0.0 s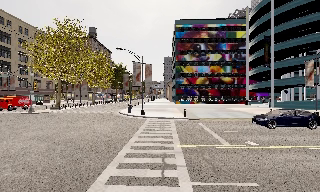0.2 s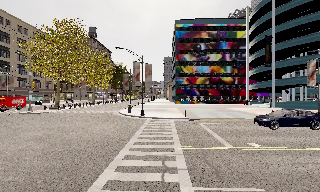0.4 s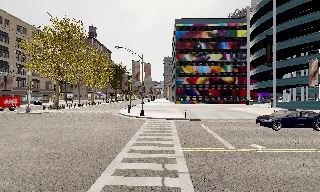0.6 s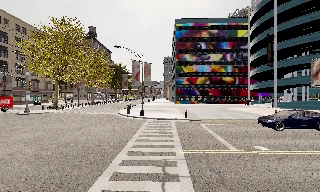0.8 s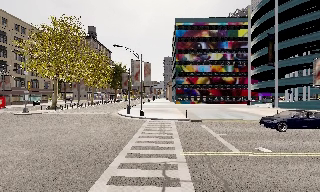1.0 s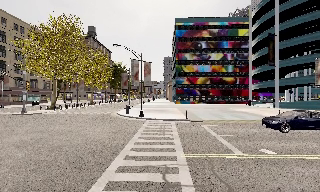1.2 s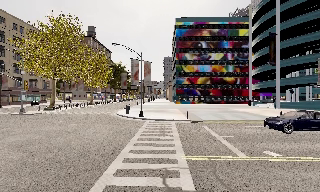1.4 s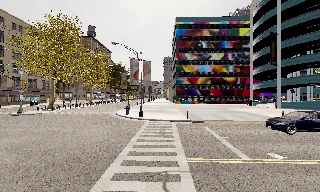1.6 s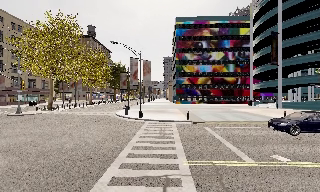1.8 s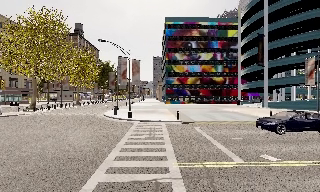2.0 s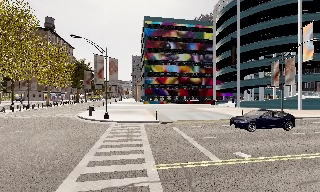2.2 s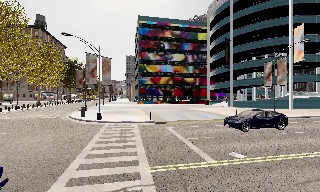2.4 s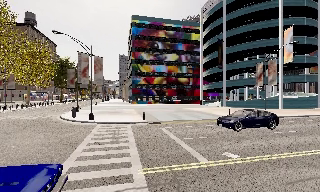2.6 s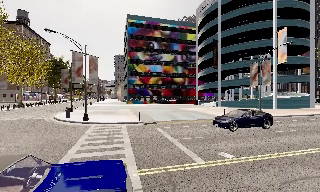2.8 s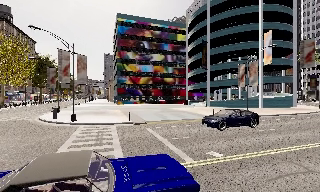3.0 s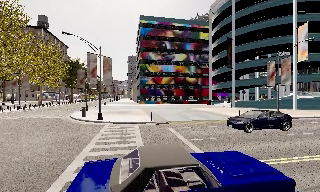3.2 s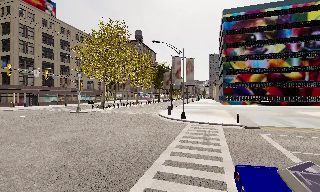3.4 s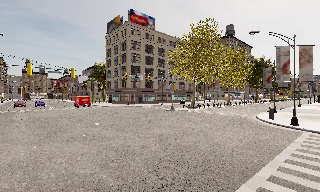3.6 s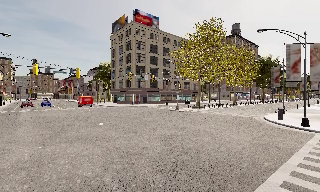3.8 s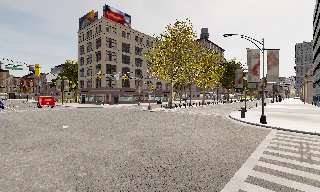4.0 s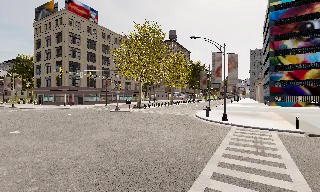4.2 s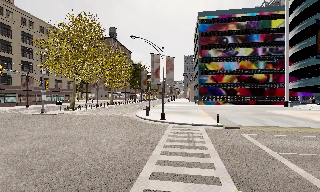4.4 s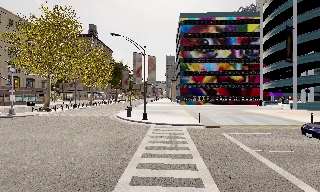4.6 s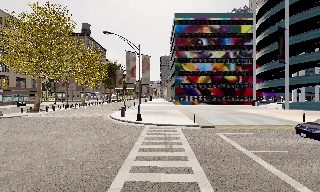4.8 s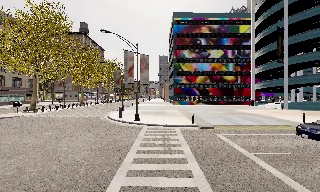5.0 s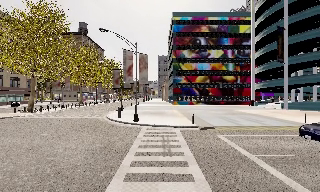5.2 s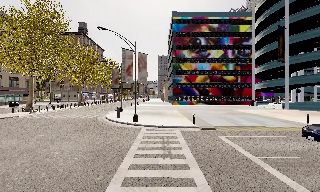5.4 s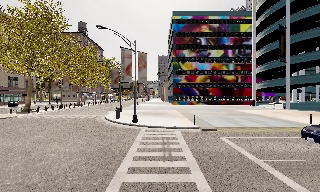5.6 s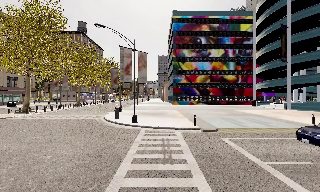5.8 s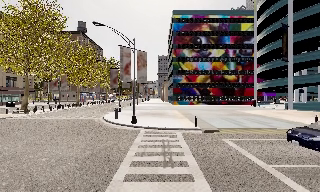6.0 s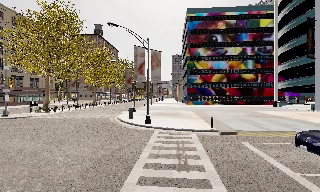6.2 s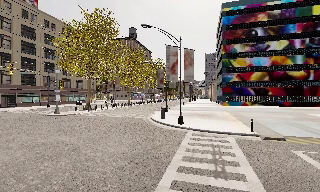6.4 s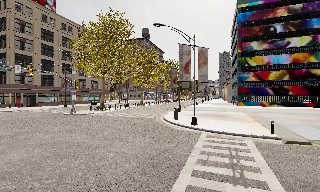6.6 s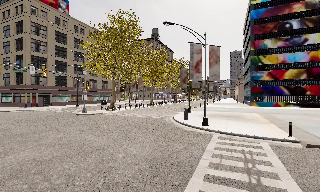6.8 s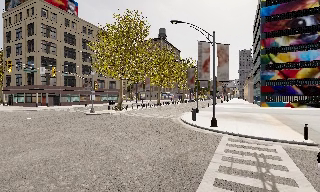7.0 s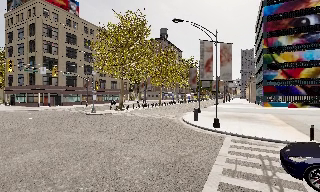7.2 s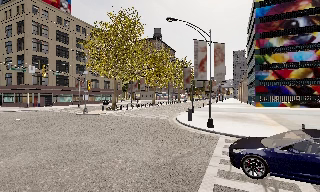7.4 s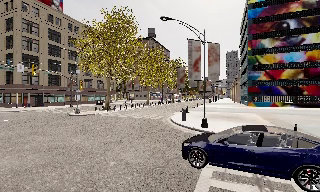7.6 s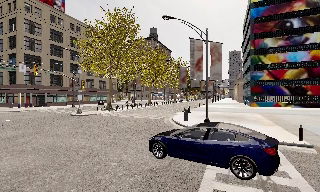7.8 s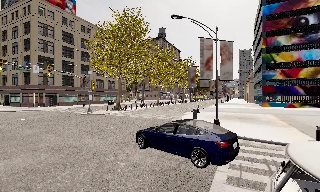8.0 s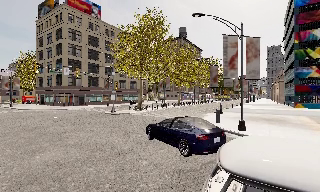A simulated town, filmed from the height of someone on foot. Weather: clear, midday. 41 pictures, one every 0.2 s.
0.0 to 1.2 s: The camera travels forward, about 1.5 m, so what stands in front looms larger.
1.2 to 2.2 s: The camera pans to its right, which is clockwise from overhead, by about 15 degrees. It travels forward, about 1 m, so what stands in front looms larger.
2.2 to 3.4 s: The camera swings to its left by about 60 degrees, and the scene slides to the right.
3.4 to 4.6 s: The camera swings to its right by about 50 degrees, and the scene slides to the left. It travels forward, about 1.5 m.
4.6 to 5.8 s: The camera travels forward, about 1.5 m, so what stands in front looms larger.
5.8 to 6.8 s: The camera swings to its left by about 25 degrees, and the scene slides to the right. It travels forward, about 1 m, so what stands in front looms larger.
6.8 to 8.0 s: The camera travels forward, about 1 m, so what stands in front looms larger.
The film runs forward here.
